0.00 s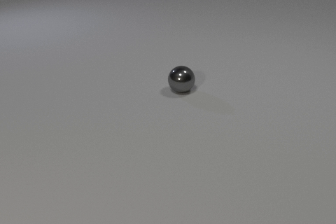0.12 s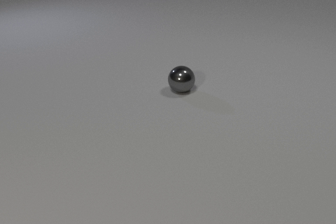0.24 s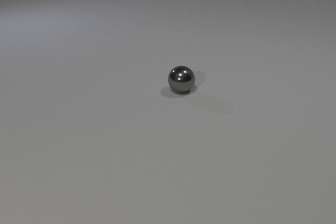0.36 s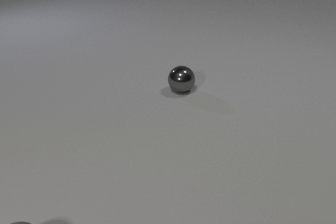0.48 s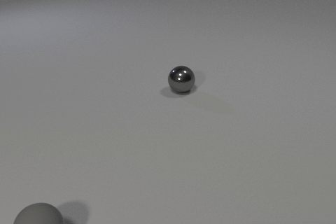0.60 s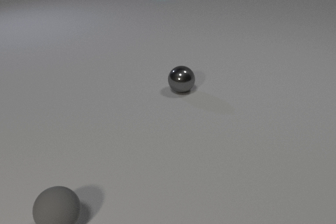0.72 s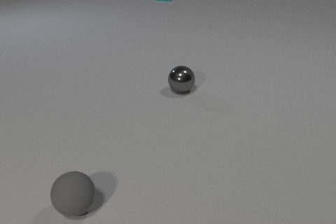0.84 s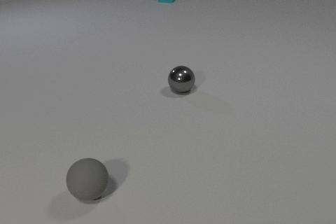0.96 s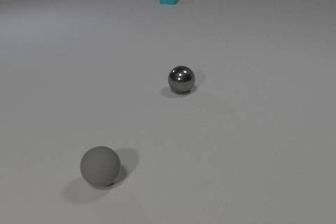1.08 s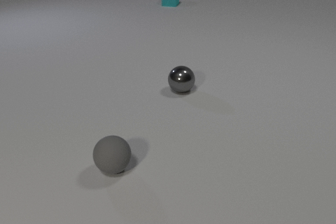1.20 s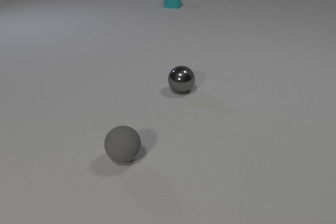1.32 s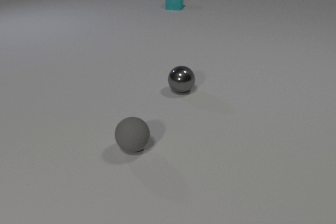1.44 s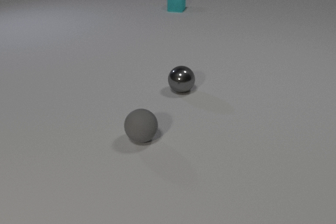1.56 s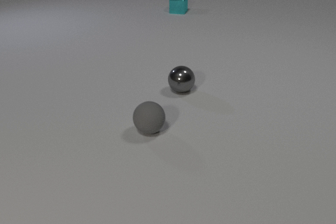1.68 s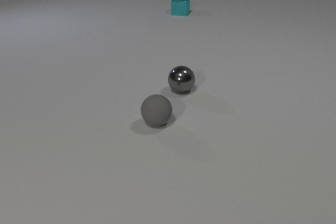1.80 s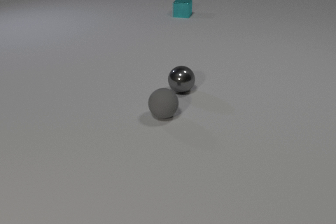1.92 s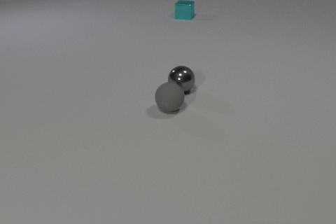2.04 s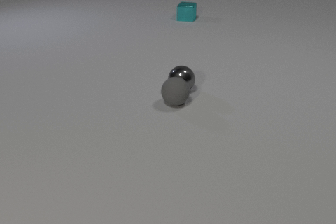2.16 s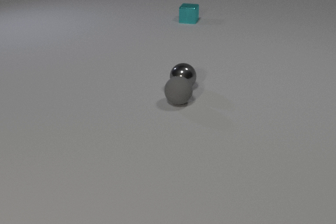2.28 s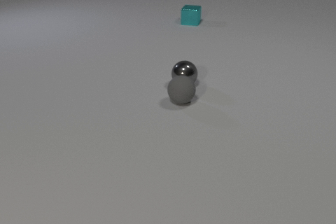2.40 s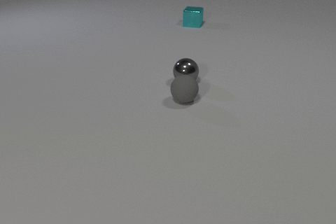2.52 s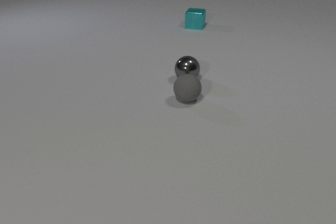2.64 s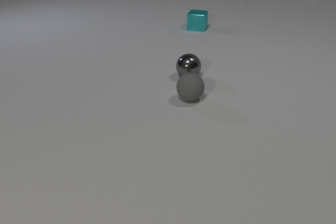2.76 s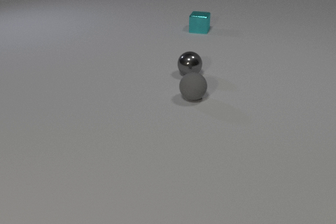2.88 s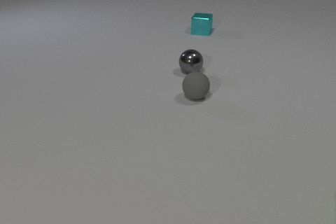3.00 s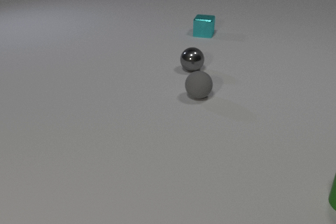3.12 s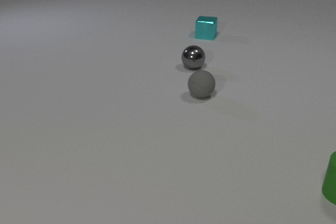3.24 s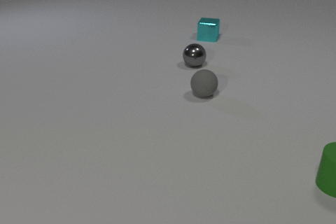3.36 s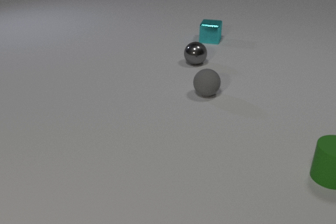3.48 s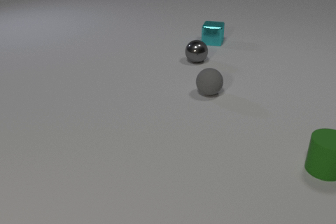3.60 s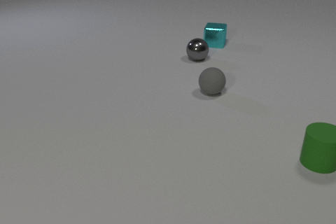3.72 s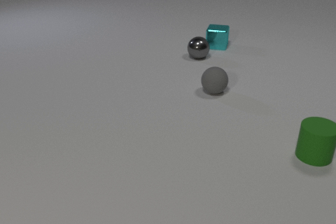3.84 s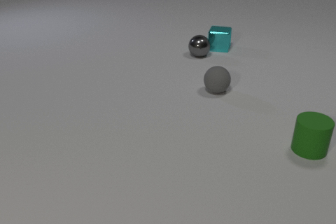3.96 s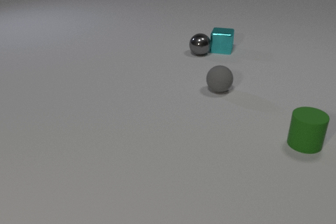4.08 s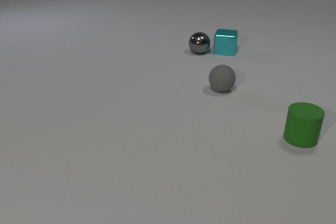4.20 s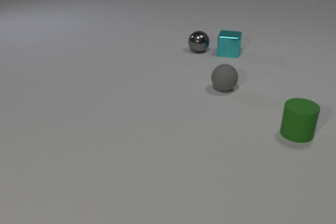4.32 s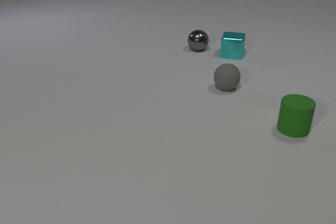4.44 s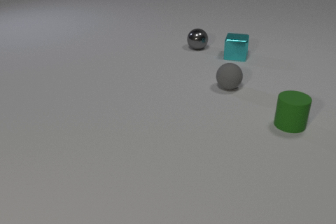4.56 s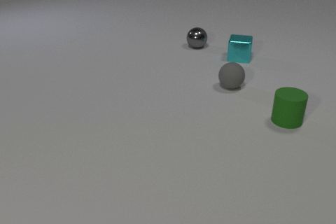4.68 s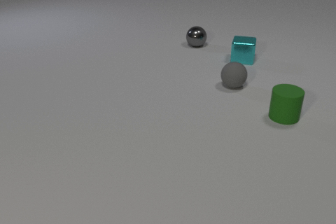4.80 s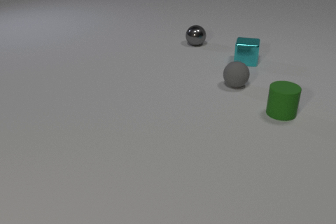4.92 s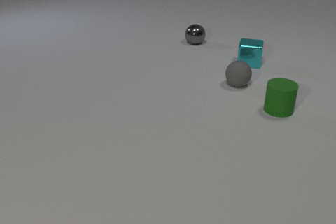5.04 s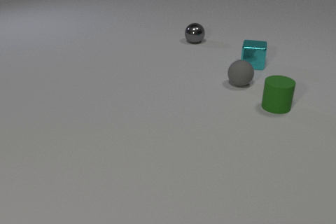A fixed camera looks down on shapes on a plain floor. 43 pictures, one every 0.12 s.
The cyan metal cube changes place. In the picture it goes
toward the camera.
The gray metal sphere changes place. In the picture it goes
away from the camera.
0.00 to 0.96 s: The gray rubber sphere comes in at the bottom edge, rolls away from the camera and to the right. The cyan metal cube comes in at the top edge, slides toward the camera.
0.96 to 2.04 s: The gray rubber sphere rolls away from the camera and to the right. The cyan metal cube slides toward the camera. The gray rubber sphere and the gray metal sphere collide.
2.04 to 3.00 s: The gray rubber sphere rolls to the right and away from the camera. The gray metal sphere rolls away from the camera. The cyan metal cube slides toward the camera. The green rubber cylinder comes in at the right edge, slides away from the camera and to the left.
3.00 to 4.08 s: The gray rubber sphere rolls to the right and away from the camera. The gray metal sphere rolls away from the camera. The cyan metal cube slides toward the camera and to the right. The green rubber cylinder slides away from the camera and to the left. The gray metal sphere and the cyan metal cube collide.
4.08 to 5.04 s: The gray rubber sphere rolls to the right and away from the camera. The gray metal sphere rolls away from the camera. The cyan metal cube slides toward the camera and to the right. The green rubber cylinder slides away from the camera and to the left.
What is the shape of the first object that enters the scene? sphere.
How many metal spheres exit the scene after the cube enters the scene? 0.
What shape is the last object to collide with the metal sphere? cube.
